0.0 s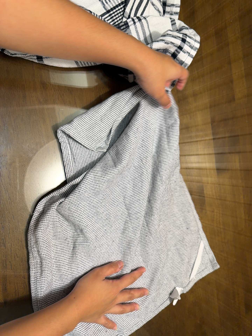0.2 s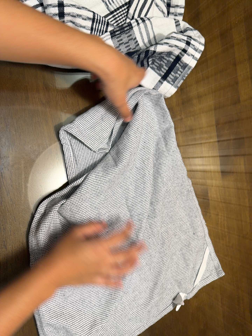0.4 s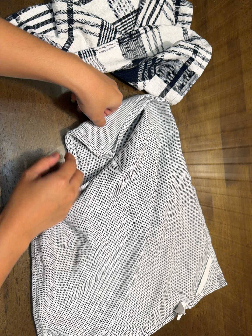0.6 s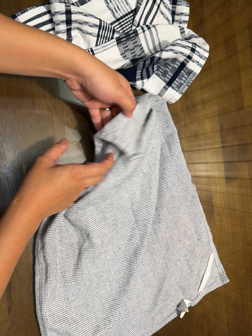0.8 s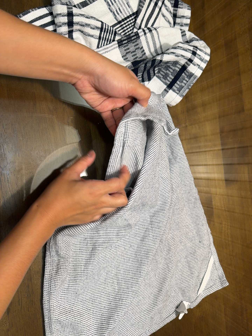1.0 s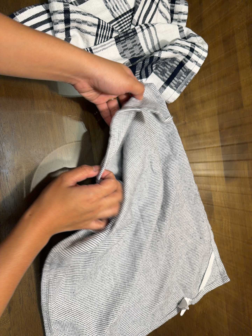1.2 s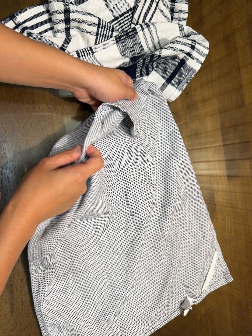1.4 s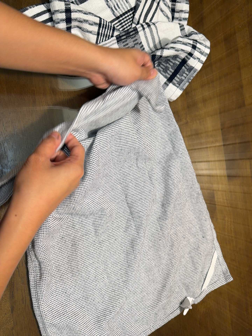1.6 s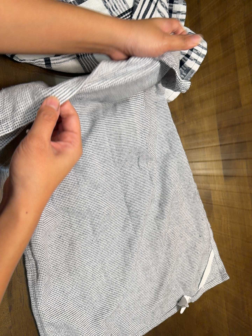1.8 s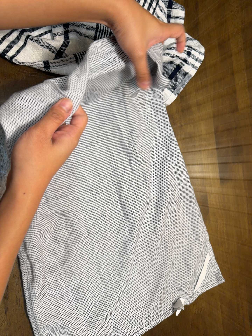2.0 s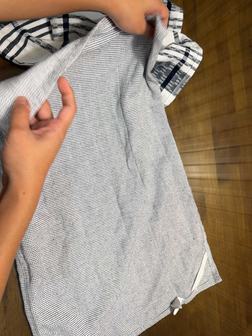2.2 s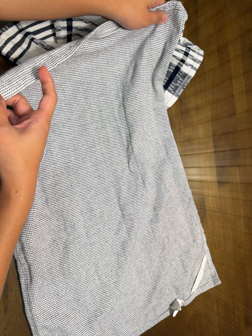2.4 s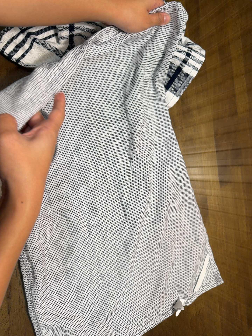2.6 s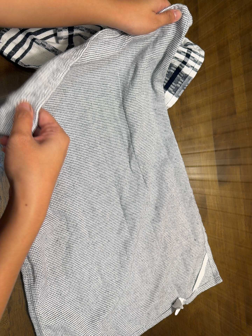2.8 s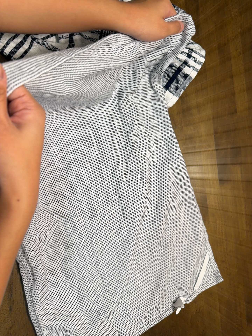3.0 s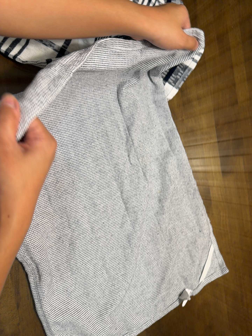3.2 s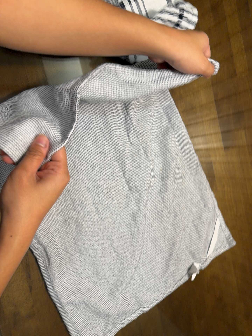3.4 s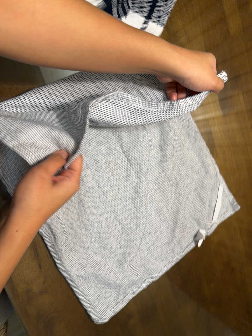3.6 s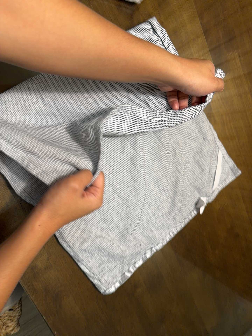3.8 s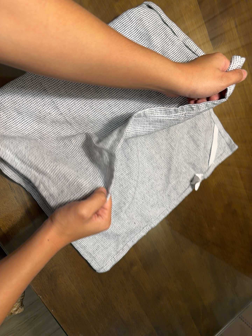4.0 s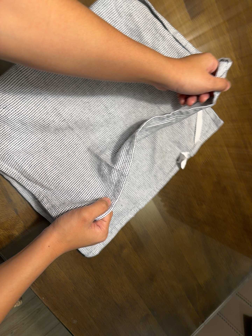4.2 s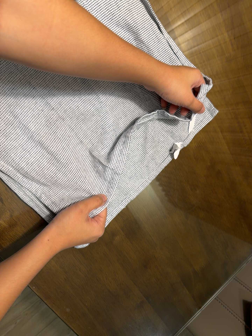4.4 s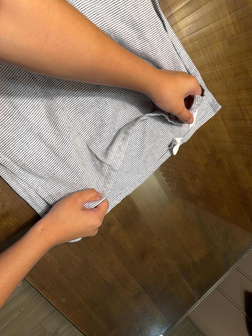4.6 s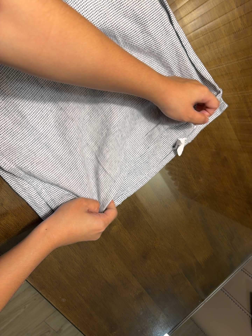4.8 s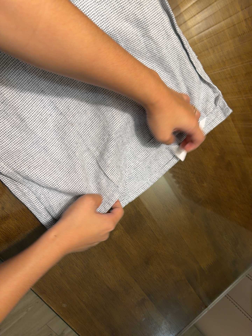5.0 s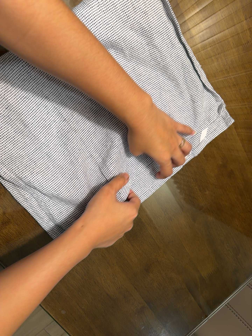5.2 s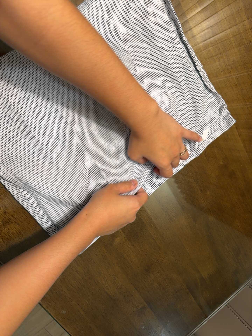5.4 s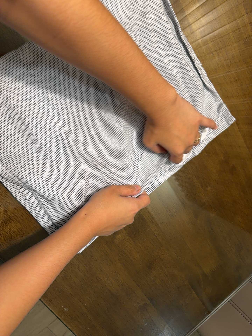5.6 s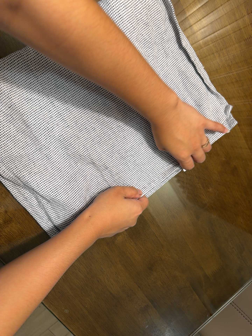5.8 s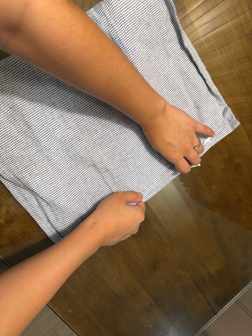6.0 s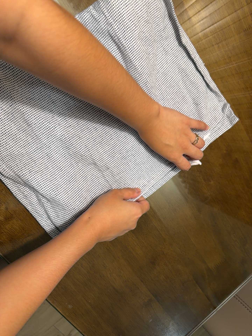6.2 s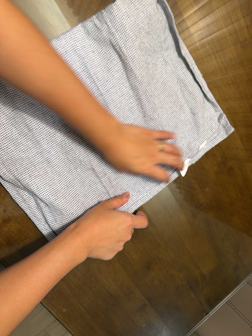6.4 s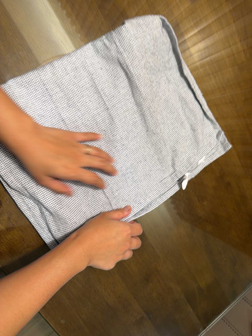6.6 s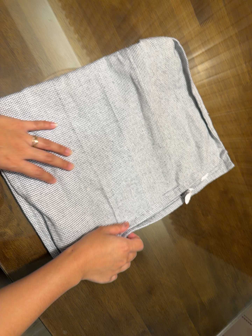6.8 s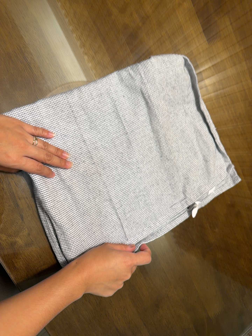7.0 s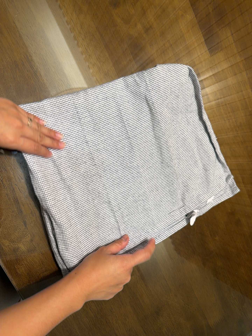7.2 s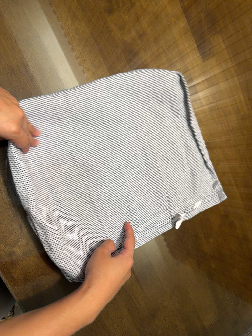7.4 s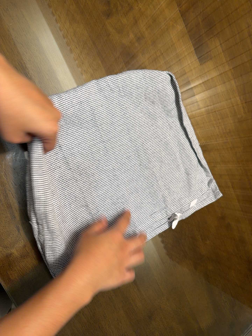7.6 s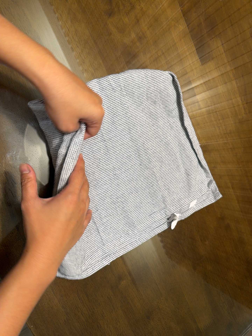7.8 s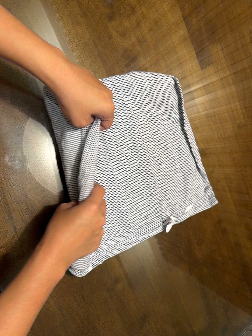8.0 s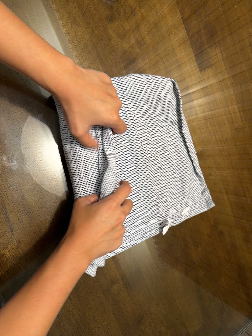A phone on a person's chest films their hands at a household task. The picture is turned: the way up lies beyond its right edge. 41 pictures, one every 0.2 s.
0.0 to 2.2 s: The camera shifts only a little, or ends up much as it began.
2.2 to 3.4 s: The camera's aim tips toward the bottom of its view by about 10 degrees, and the scene shifts upward. It rolls about its line of sight by about 10 degrees, and the scene rotates counterclockwise.
3.4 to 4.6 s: The camera travels to its right, forward and toward the bottom of its view, about 14 cm. Its aim tips toward the bottom of its view by about 15 degrees, and the scene shifts upward. It rolls about its line of sight by about 10 degrees, and the scene rotates counterclockwise.
4.6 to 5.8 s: The camera shifts only a little, or ends up much as it began.
5.8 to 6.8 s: The camera travels to its left, about 7 cm. Its aim tips toward the top of its view by about 10 degrees, and the scene shifts downward.
6.8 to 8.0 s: The camera shifts only a little, or ends up much as it began.
The film runs forward here.
